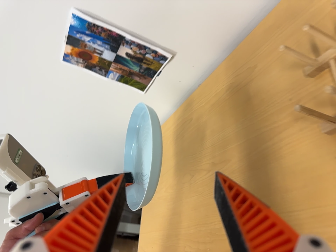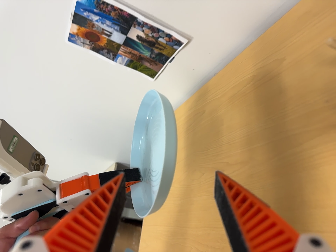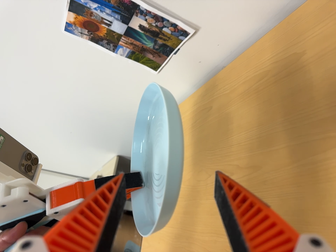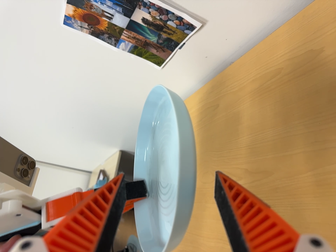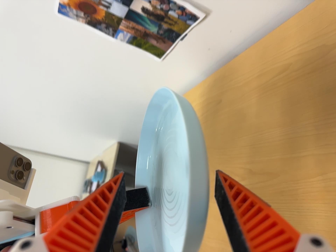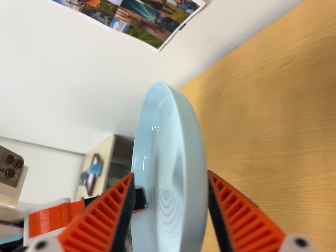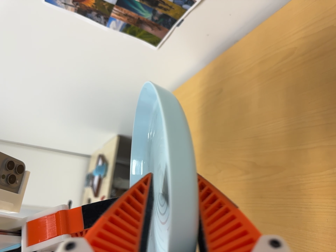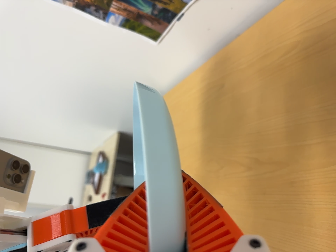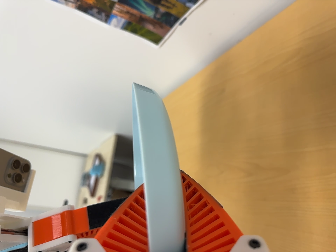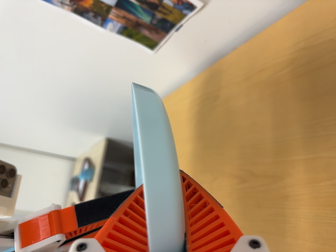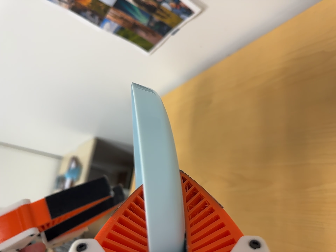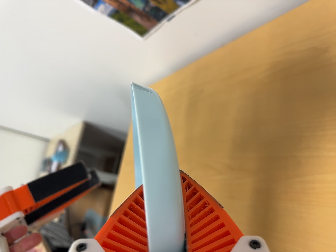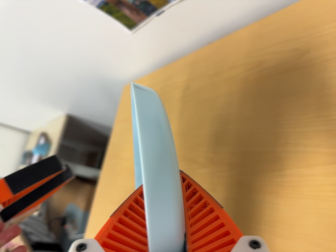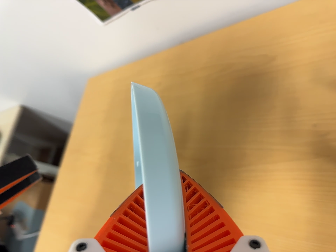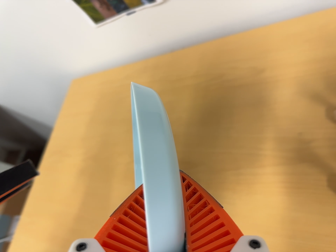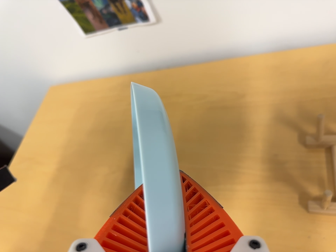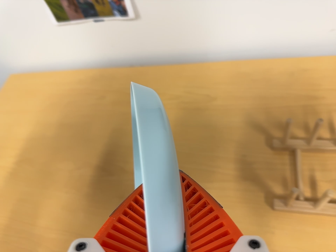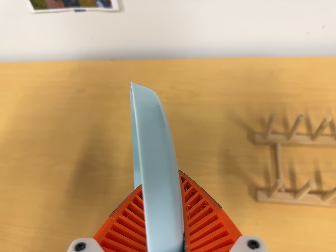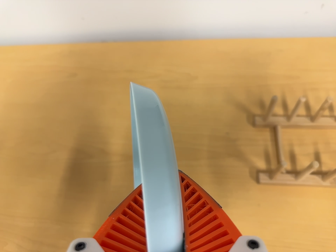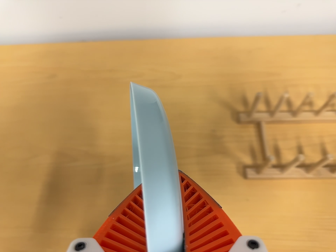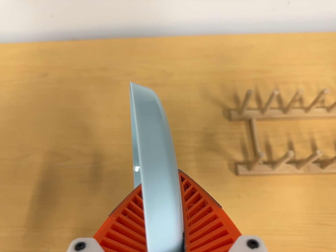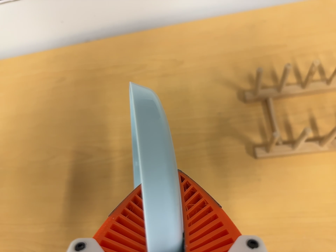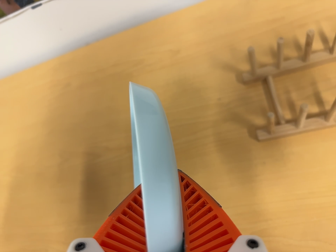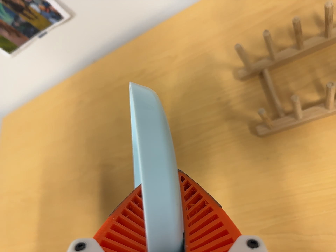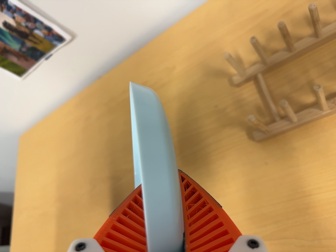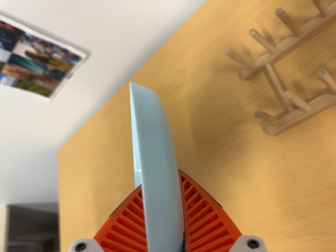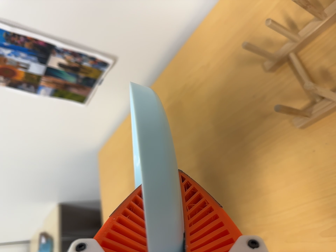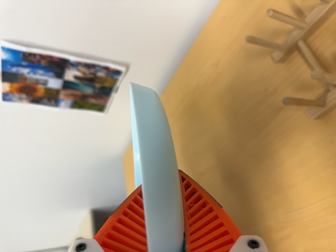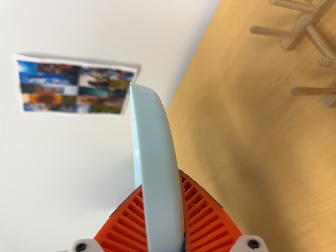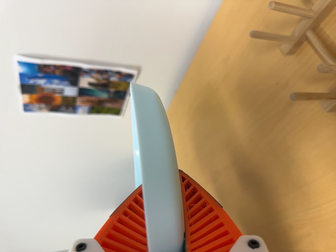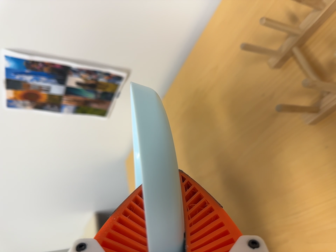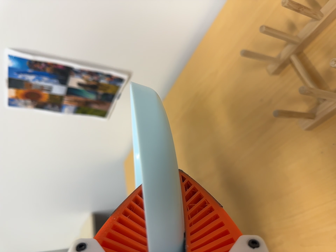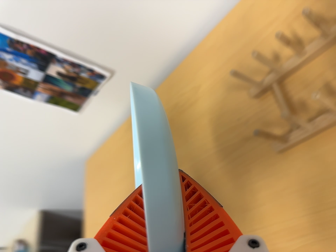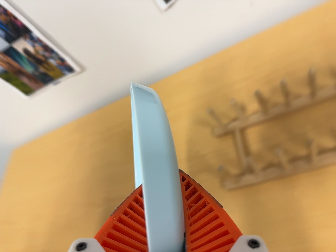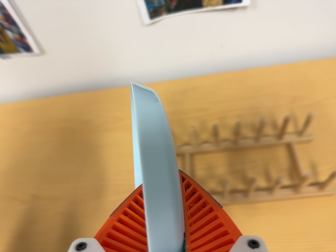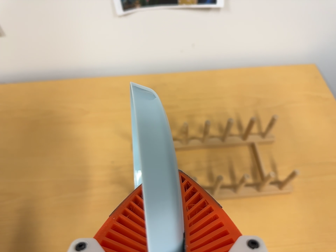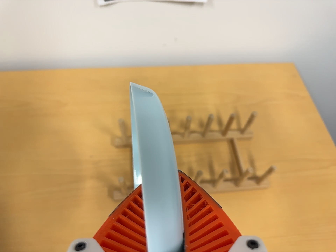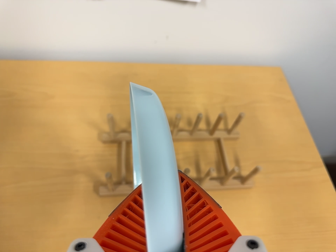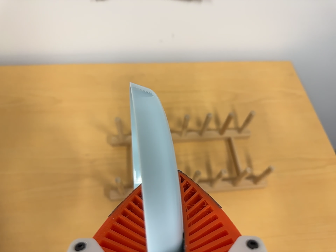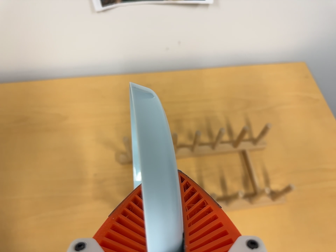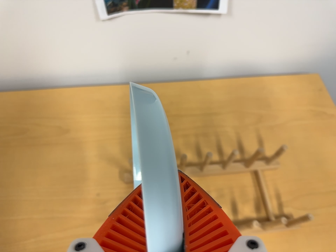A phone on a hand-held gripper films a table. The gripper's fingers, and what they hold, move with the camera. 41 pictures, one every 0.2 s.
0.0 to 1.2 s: The camera travels forward and toward the top of its view, about 18 cm, so what stands in front looms larger. Its aim tips toward the bottom of its view by about 15 degrees.
1.2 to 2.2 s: The camera shifts only a little, or ends up much as it began.
2.2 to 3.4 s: The camera pans to its right by about 45 degrees. It travels to its left, about 18 cm. It rolls about its line of sight by about 15 degrees, and the scene rotates clockwise.
3.4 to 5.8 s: The camera pans to its left by about 45 degrees. It travels to its right, about 26 cm. Its aim tips toward the bottom of its view by about 10 degrees. It rolls about its line of sight by about 45 degrees, and the scene rotates counterclockwise.
5.8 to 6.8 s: The camera pans to its right by about 45 degrees. It travels to its left, about 18 cm. Its aim tips toward the top of its view by about 10 degrees, and the scene shifts downward. It rolls about its line of sight by about 45 degrees, and the scene rotates clockwise.
6.8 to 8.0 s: The camera pans to its right by about 10 degrees. It travels toward the top of its view and forward, about 12 cm.
The film runs forward here.
